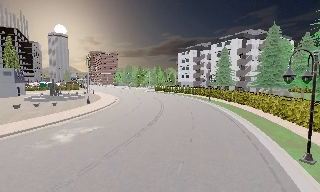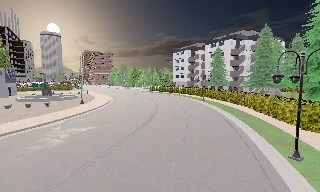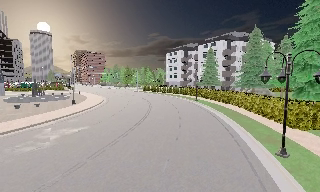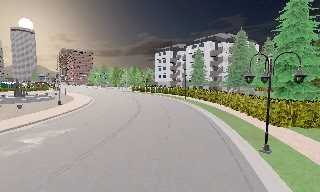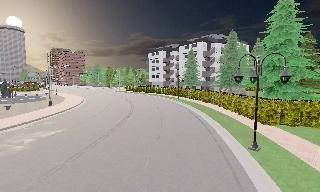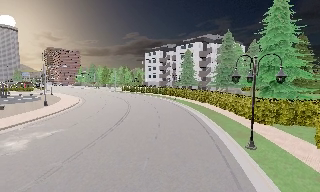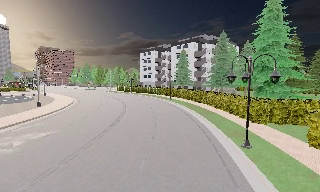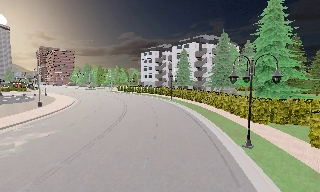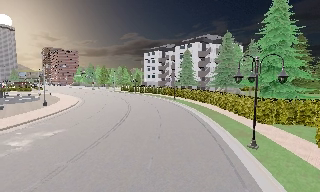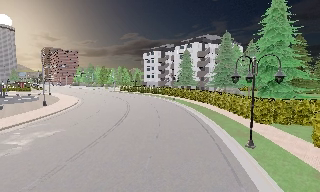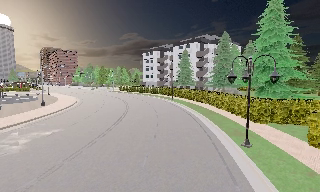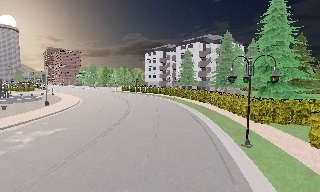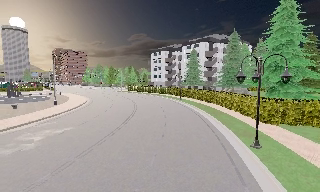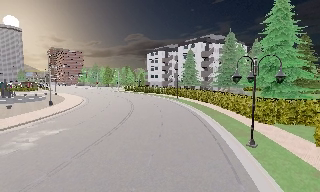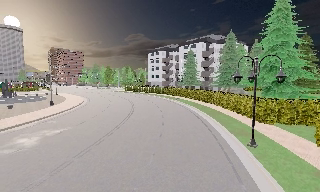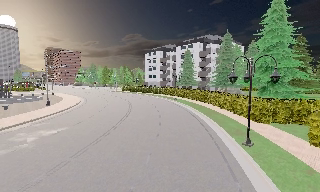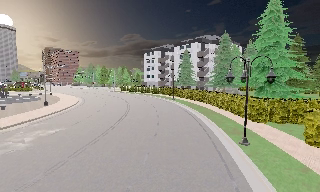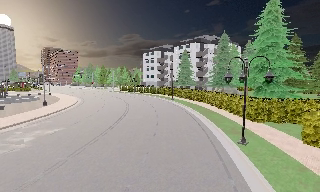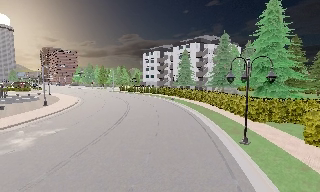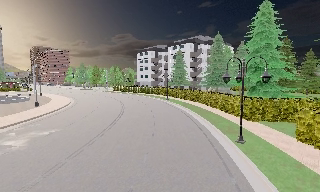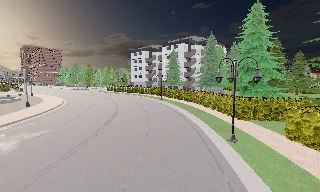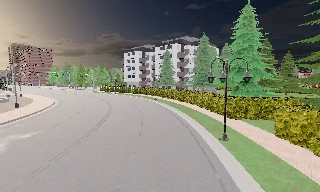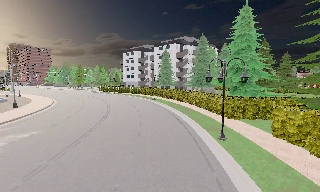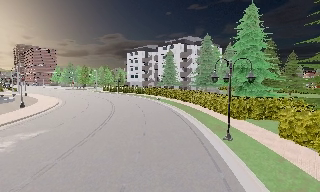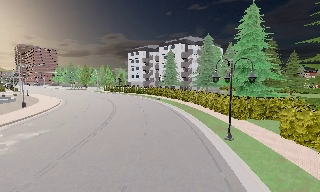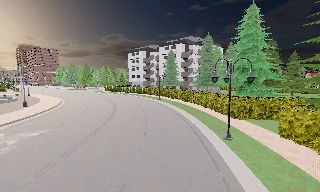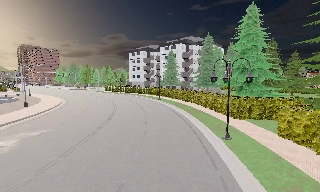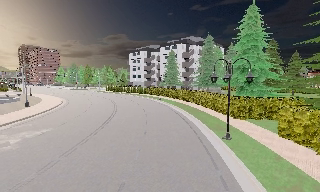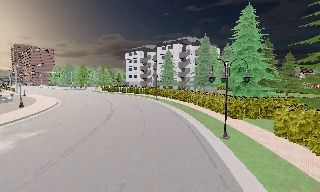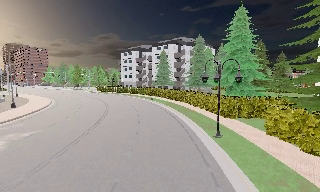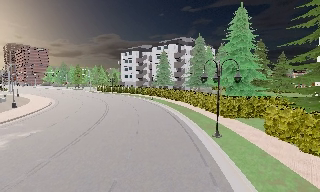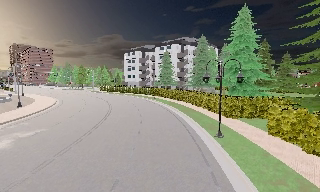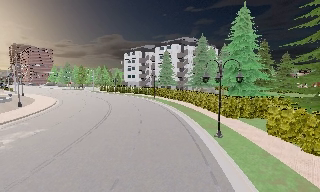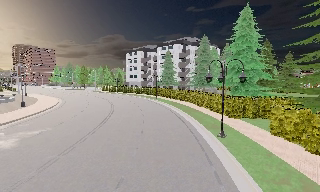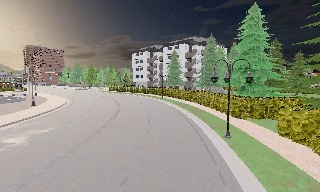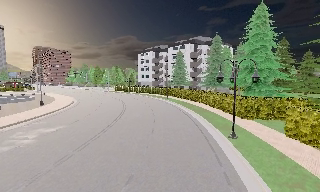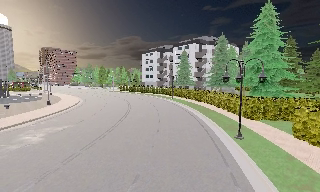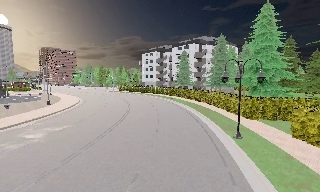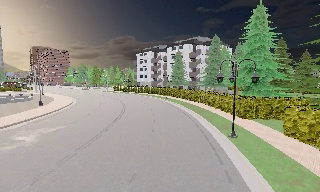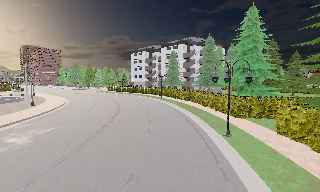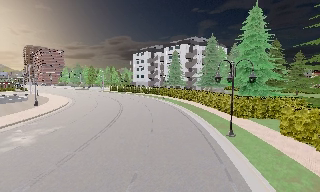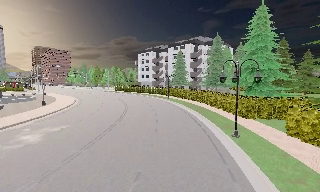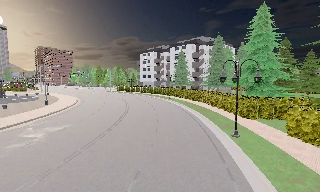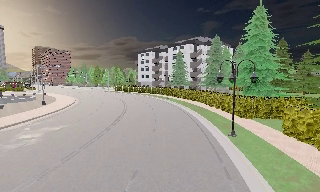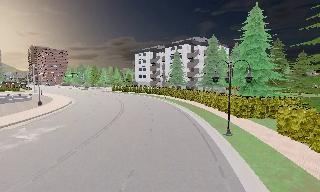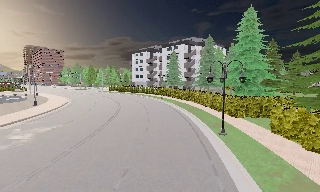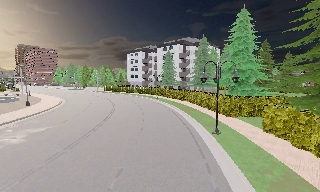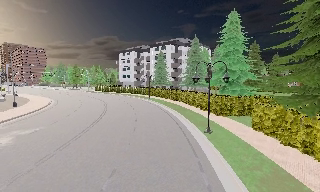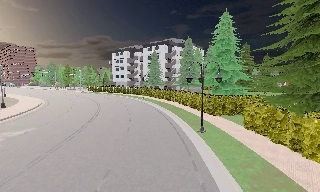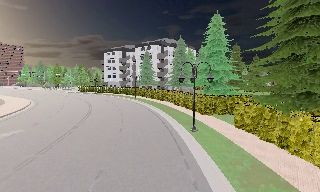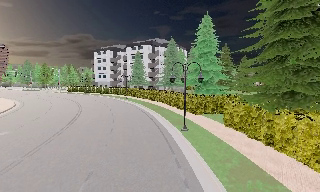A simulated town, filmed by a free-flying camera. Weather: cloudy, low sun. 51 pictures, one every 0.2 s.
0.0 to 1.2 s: The scene slides to the left, as the camera pans about 15 degrees to its right.
1.2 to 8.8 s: The camera travels backward, about 1.5 m, so what stands in front gets smaller.
8.8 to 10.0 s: The camera swings to its right by about 15 degrees, and the scene slides to the left.
The film runs backward here.
